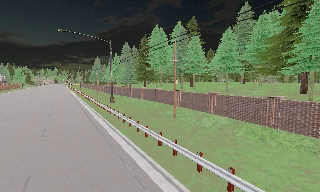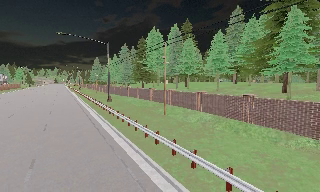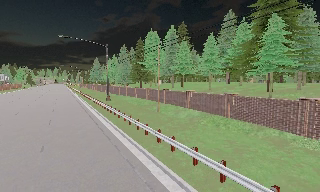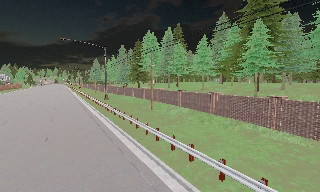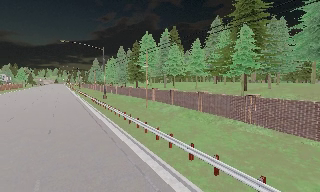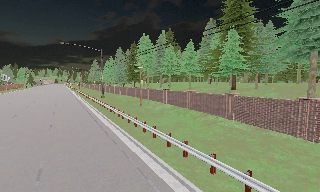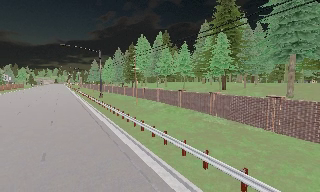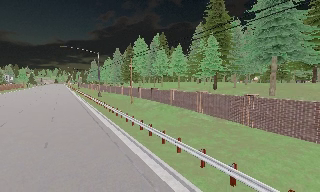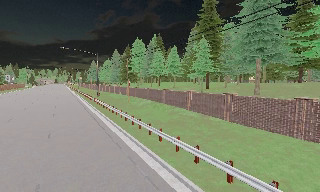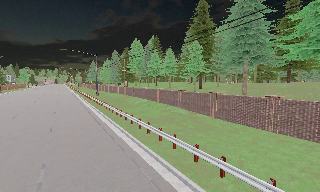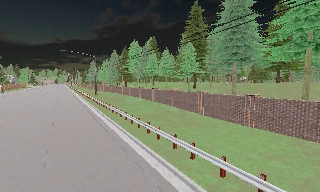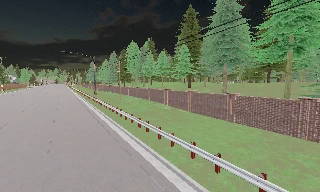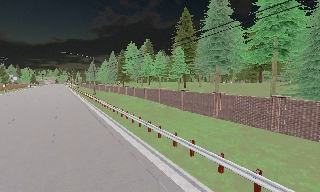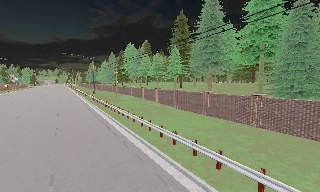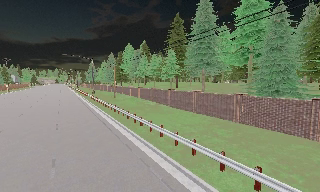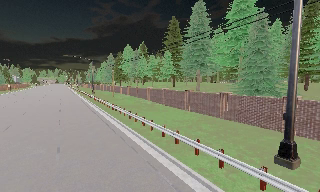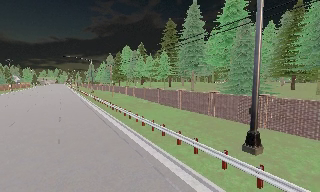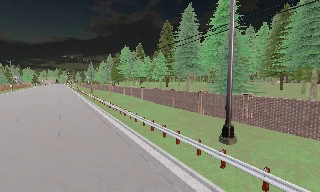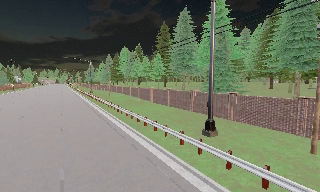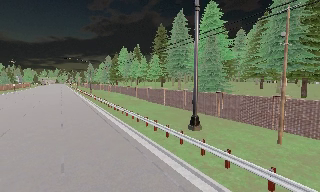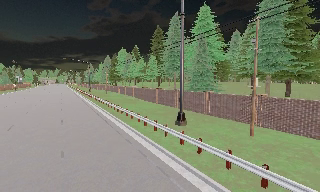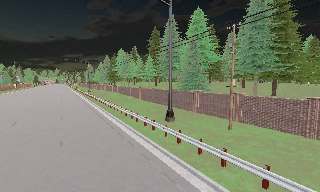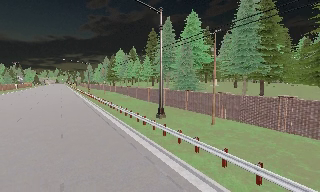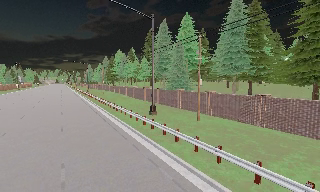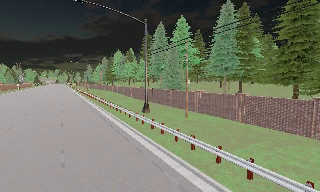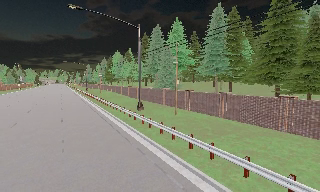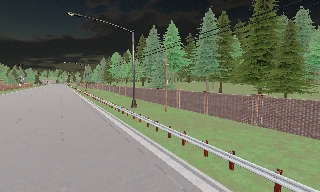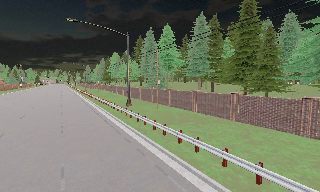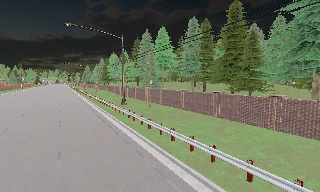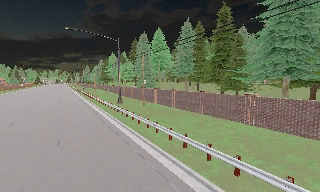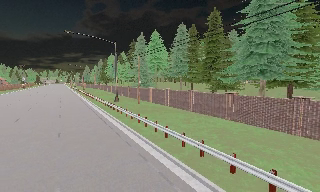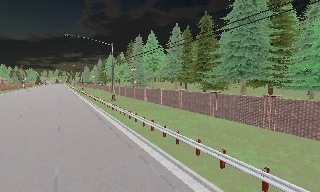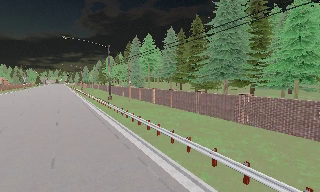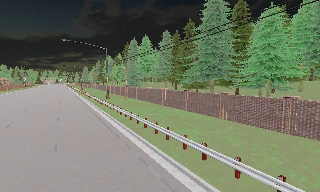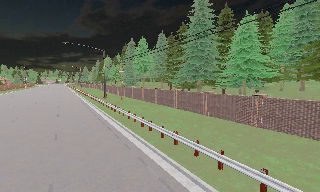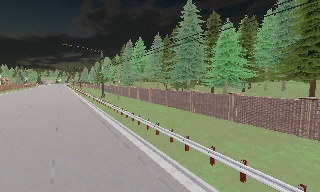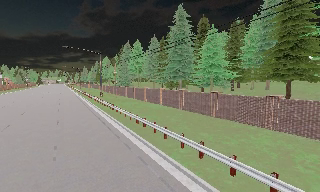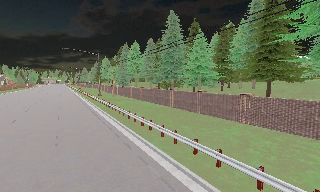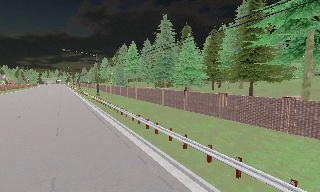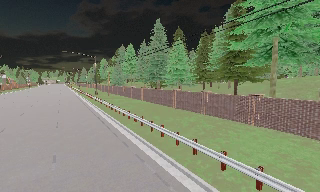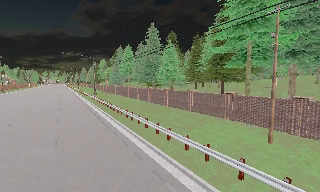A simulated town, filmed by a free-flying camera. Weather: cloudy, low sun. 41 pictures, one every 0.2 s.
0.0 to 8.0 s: The camera travels backward and to its right, about 70 m, so what stands in front gets smaller.
The film runs backward here.
